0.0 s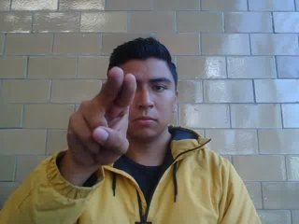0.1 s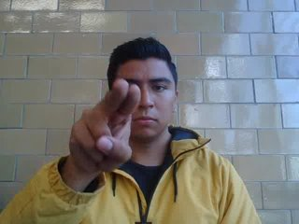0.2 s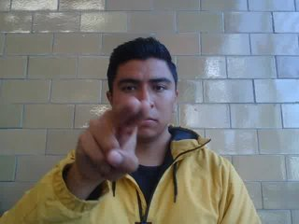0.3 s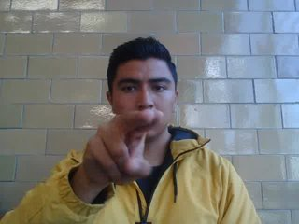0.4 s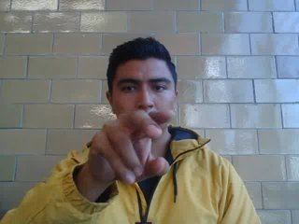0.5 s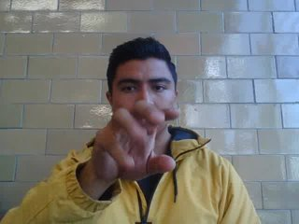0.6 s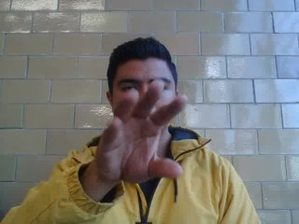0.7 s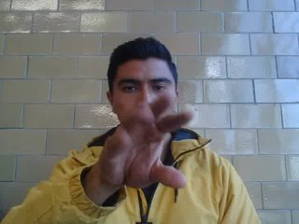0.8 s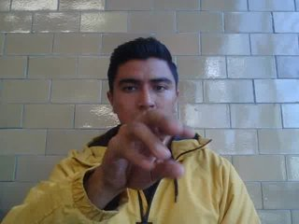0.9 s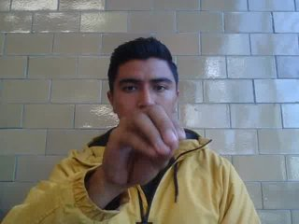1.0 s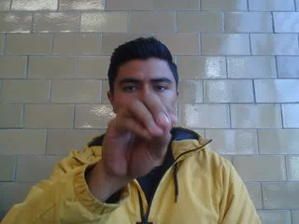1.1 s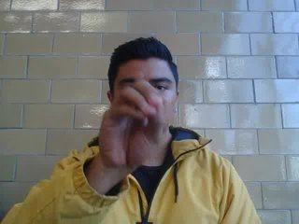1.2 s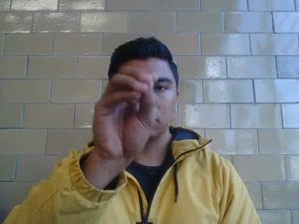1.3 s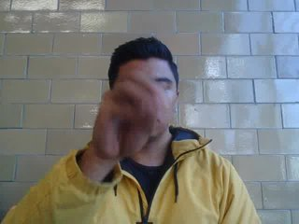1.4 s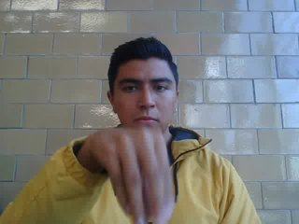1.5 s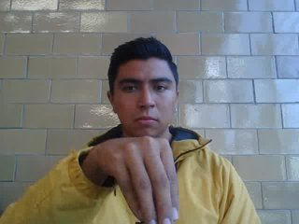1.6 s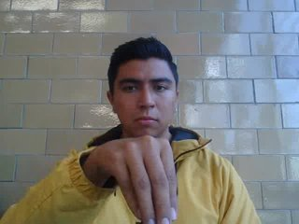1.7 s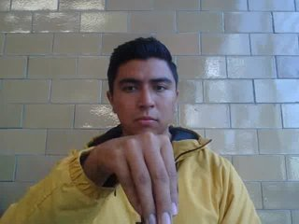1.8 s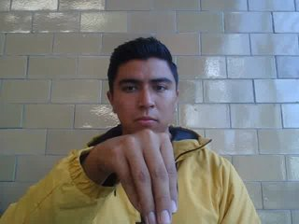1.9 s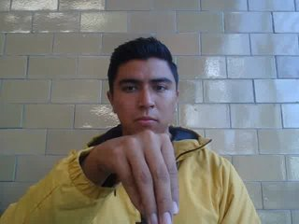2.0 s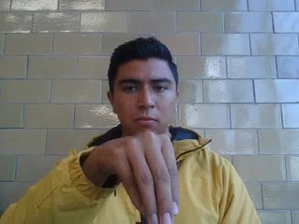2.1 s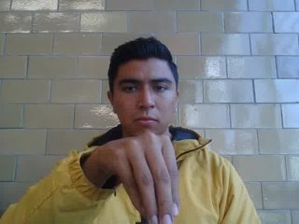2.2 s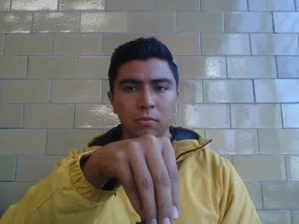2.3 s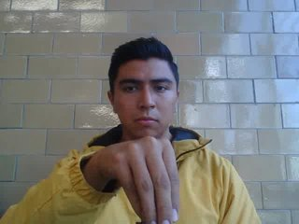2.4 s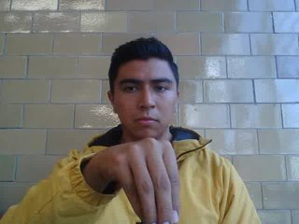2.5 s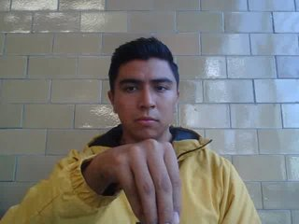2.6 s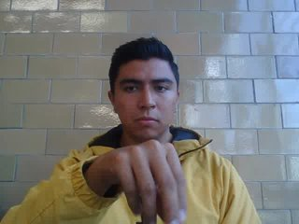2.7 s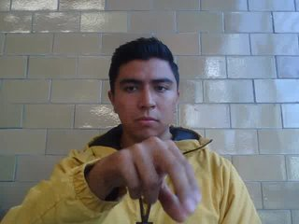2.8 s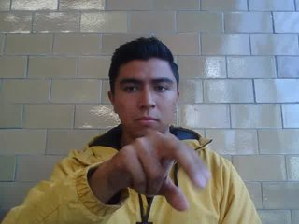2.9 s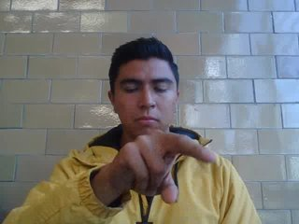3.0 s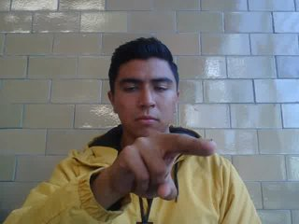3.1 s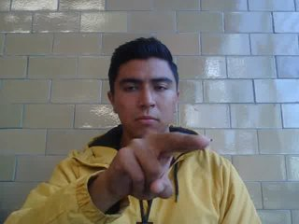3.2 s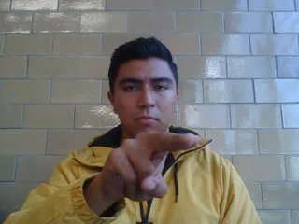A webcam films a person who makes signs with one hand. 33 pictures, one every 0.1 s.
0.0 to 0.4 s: Pointing with two fingers.
0.5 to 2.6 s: On the screen the hand sweeps downward. The name of the sign: Throw down.
2.7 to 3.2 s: Pointing with two fingers.
